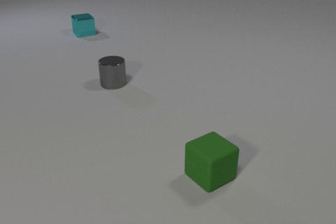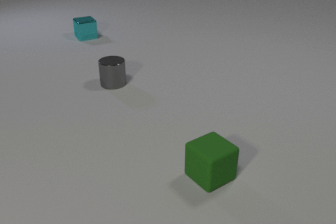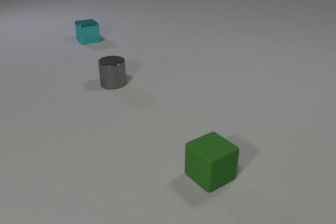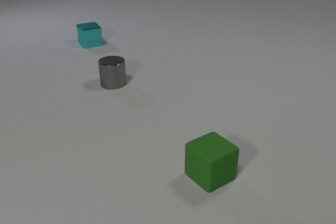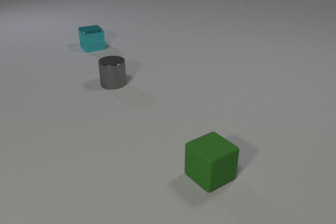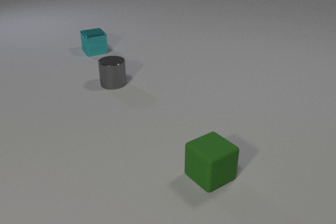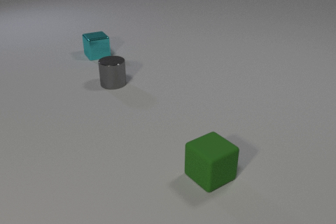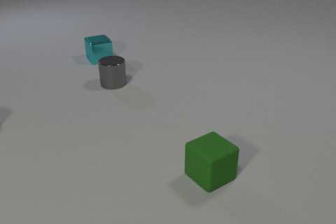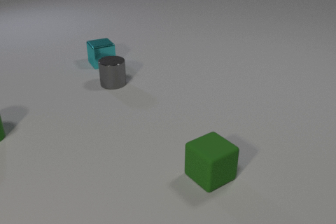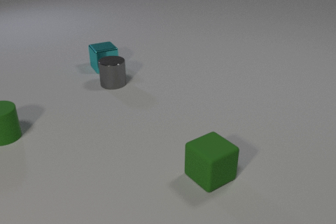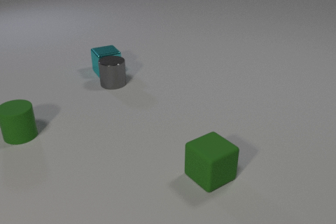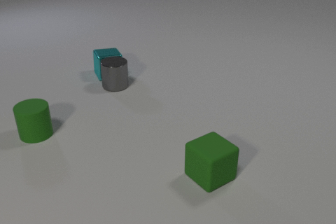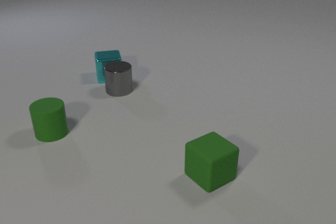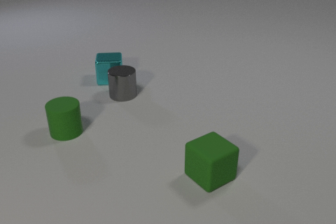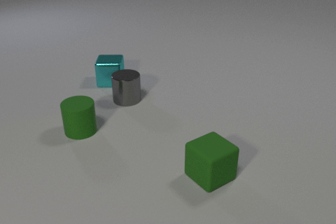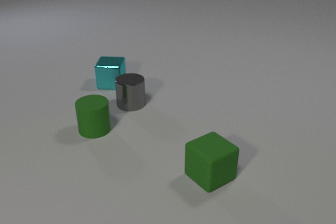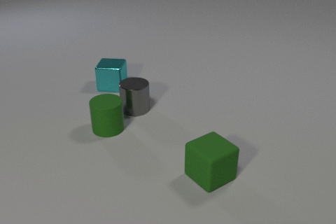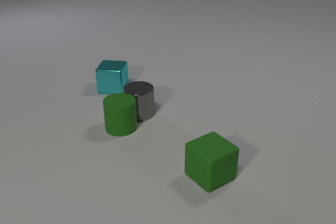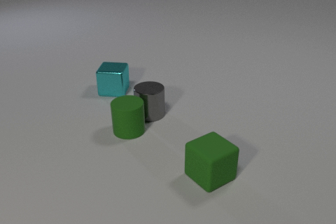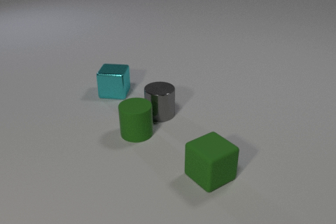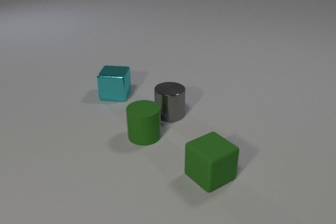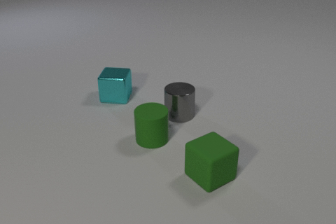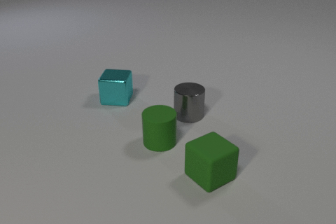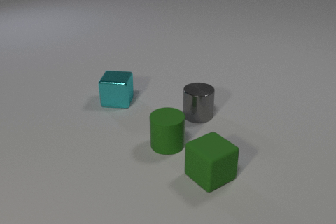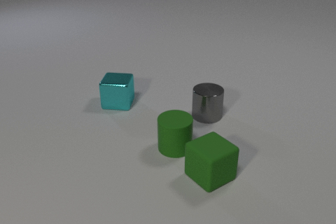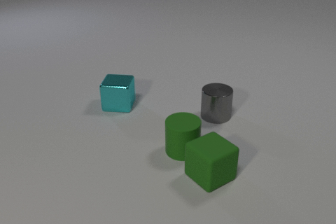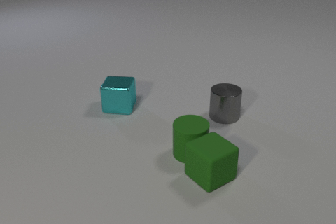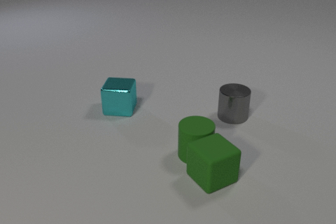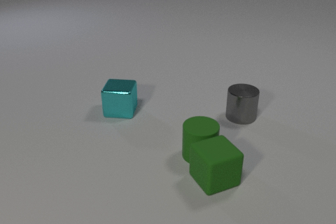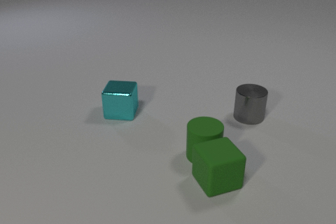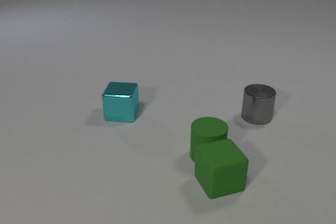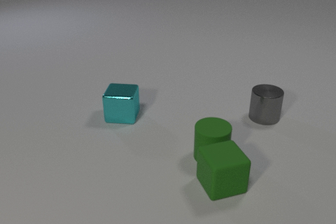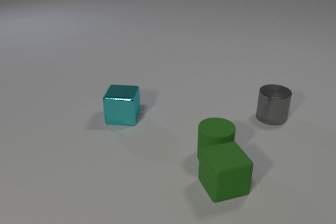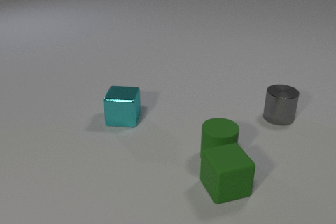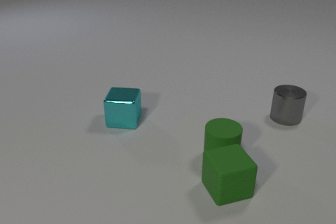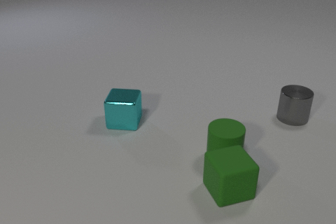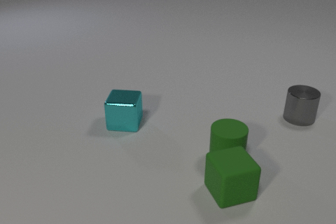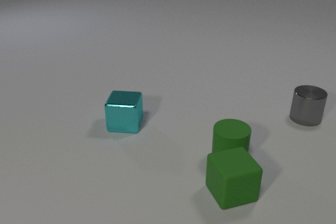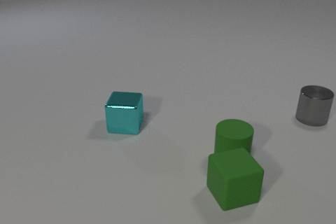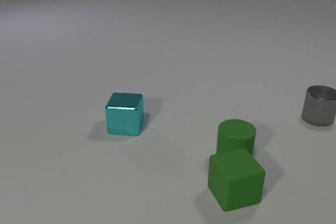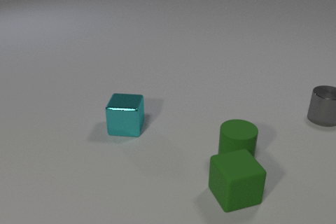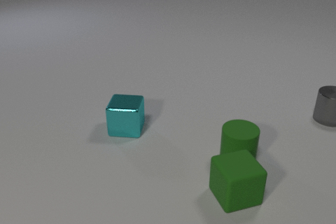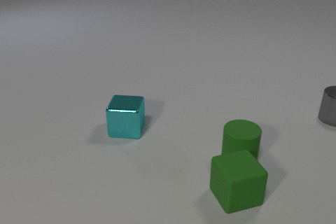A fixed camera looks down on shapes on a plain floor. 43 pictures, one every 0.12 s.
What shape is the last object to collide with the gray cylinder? cylinder.
What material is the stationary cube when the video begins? rubber.
How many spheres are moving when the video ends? 0.
0.00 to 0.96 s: The cyan metal cube slides toward the camera.
0.96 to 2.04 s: The cyan metal cube slides toward the camera, spins so that its near face slides to the left, clockwise seen from above. The gray metal cylinder slides toward the camera. The green rubber cylinder slides to the right. The cyan metal cube and the gray metal cylinder collide. The gray metal cylinder and the green rubber cylinder collide.
2.04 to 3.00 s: The cyan metal cube slides toward the camera. The gray metal cylinder slides to the right. The green rubber cylinder slides to the right and toward the camera.
3.00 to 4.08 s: The cyan metal cube slides toward the camera. The gray metal cylinder slides to the right. The green rubber cylinder slides to the right. The green rubber cube slides toward the camera and to the right. The green rubber cylinder and the green rubber cube collide.
4.08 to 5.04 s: The cyan metal cube slides toward the camera. The gray metal cylinder slides to the right. The green rubber cylinder slides to the right. The green rubber cube slides to the right and toward the camera.
